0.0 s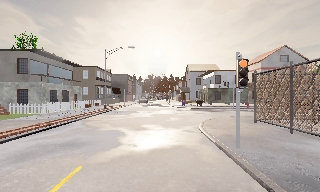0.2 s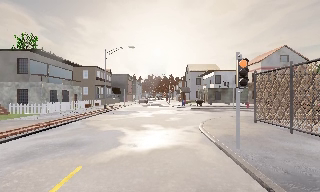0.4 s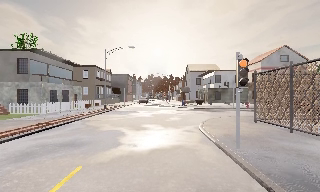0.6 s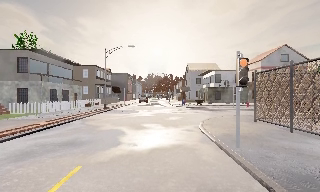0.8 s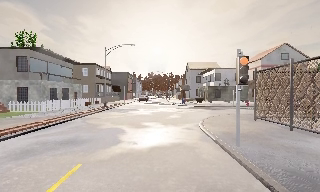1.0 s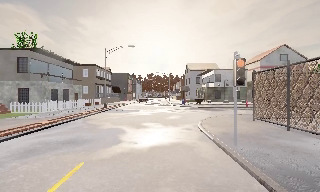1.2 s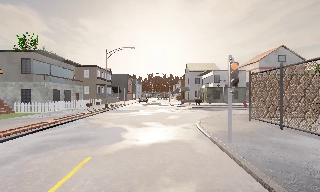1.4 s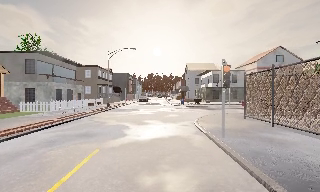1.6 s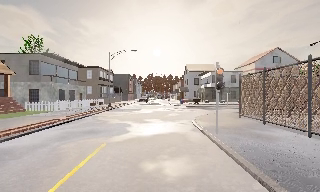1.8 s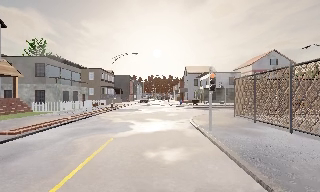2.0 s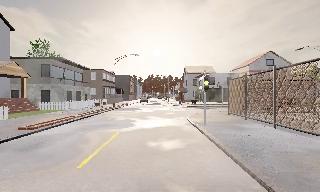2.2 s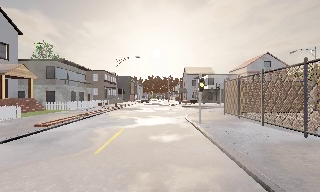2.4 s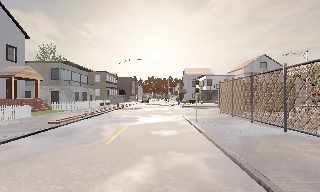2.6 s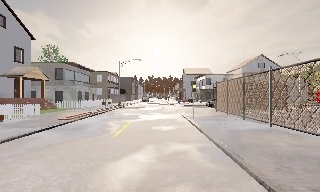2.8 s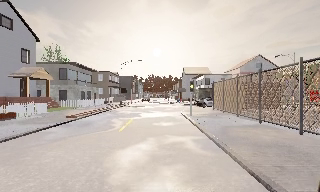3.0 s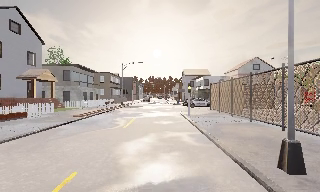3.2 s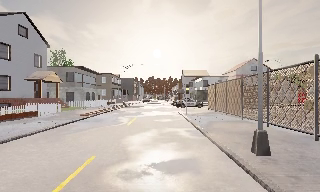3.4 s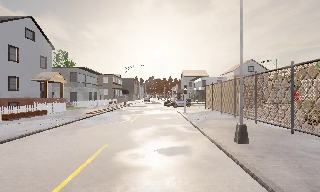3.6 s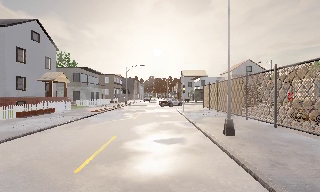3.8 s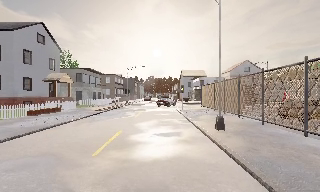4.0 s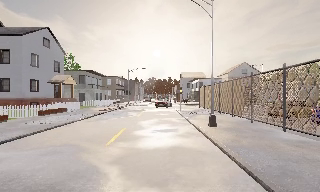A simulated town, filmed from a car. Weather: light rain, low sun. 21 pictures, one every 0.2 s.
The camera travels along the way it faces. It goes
backward.
0.0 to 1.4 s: The camera travels backward, about 1 m, so what stands in front gets smaller. It gains speed.
1.4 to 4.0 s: The camera travels backward, about 13 m, so what stands in front gets smaller.
The film runs backward here.
